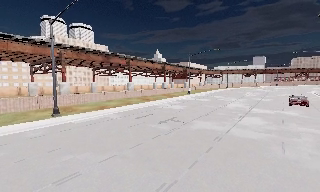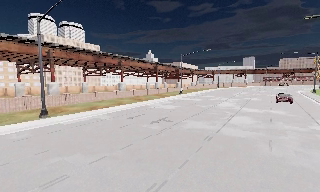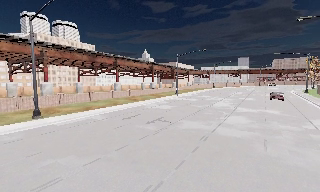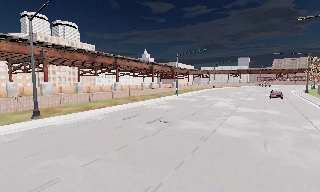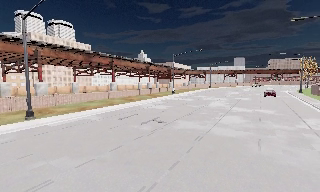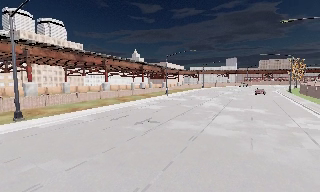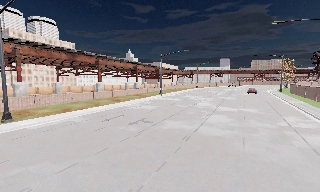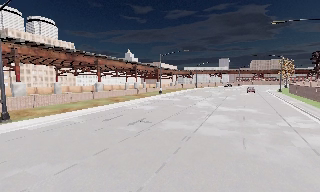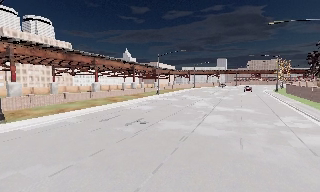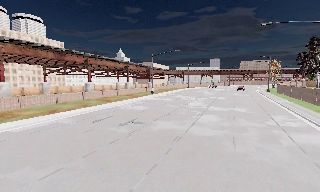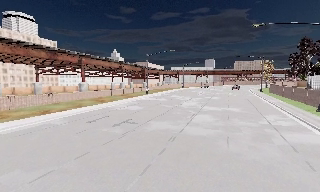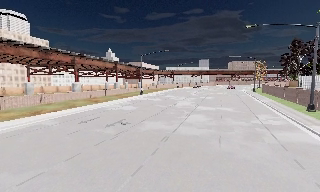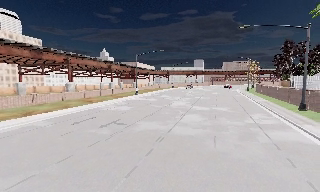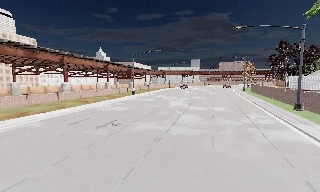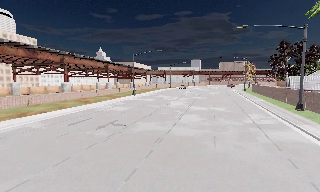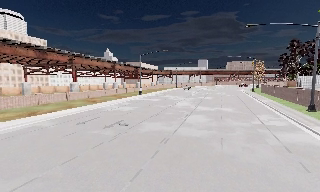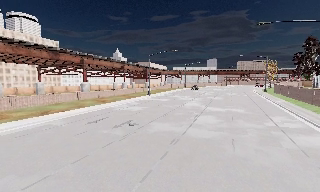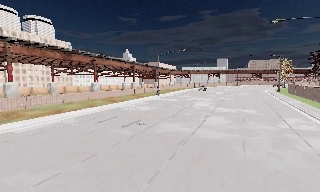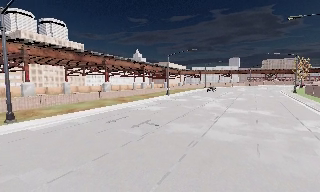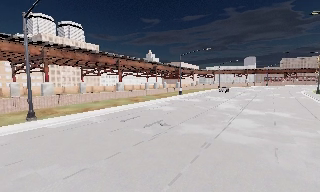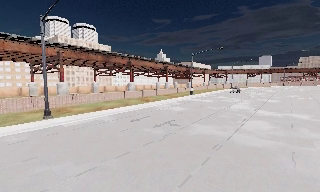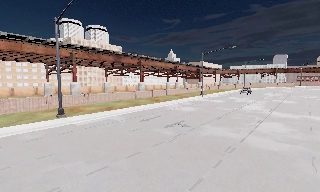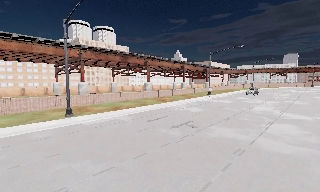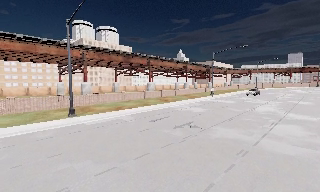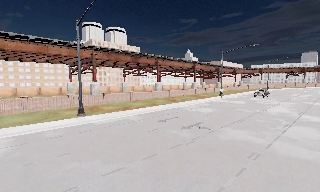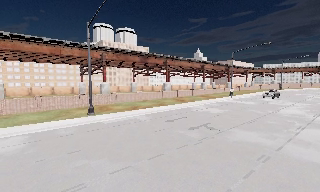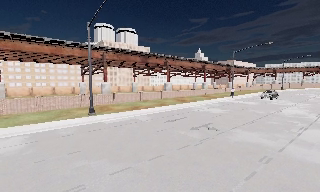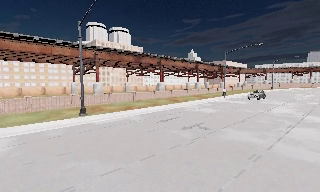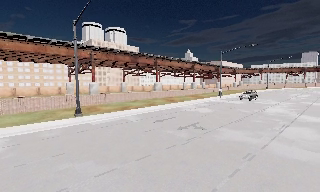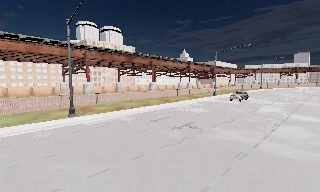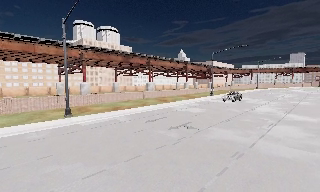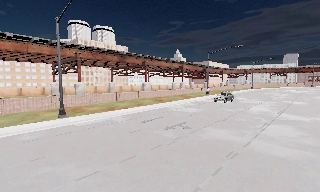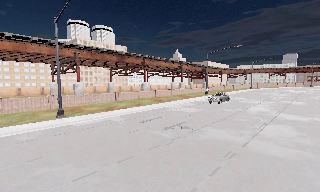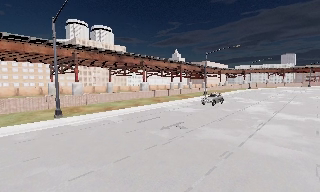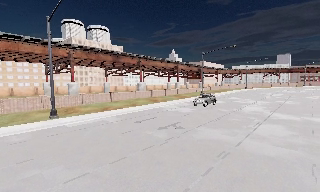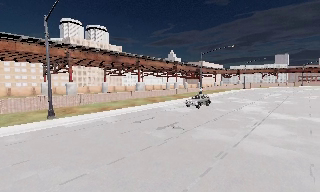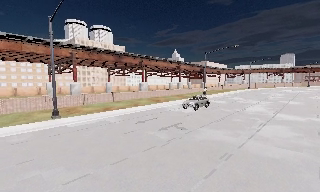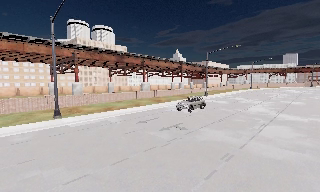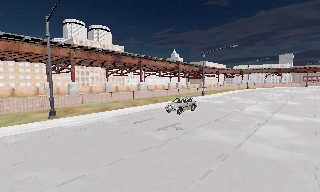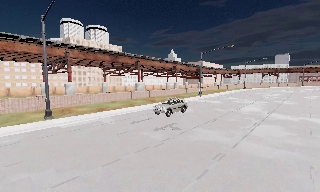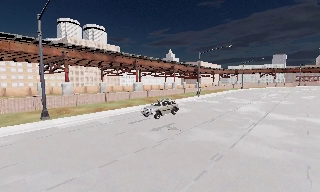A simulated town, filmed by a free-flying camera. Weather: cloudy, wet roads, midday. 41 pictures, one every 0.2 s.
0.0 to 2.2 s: The camera swings to its right by about 15 degrees, and the scene slides to the left. It travels to its right and forward, about 1 m, so close, fixed things drift to the left.
2.2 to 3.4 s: The camera travels forward, about 0.5 m, so what stands in front looms larger.
3.4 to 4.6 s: The scene slides to the right, as the camera pans about 20 degrees to its left. It travels forward, about 0.5 m, so what stands in front looms larger.
4.6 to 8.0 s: The camera travels to its right and forward, about 1 m, so close, fixed things drift to the left.
The film runs forward here.
